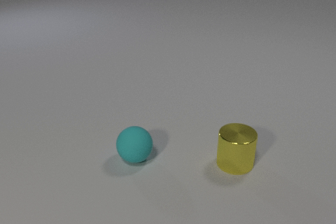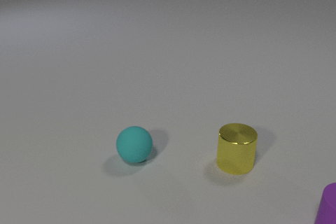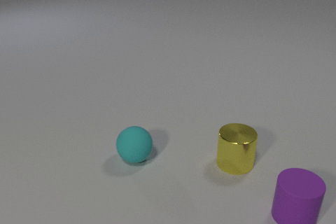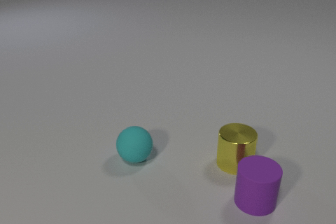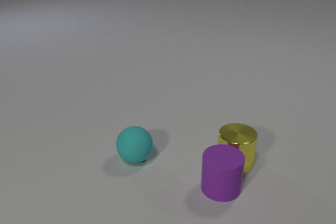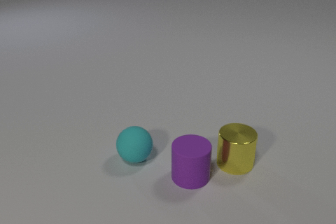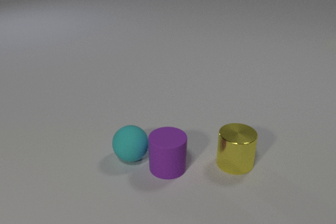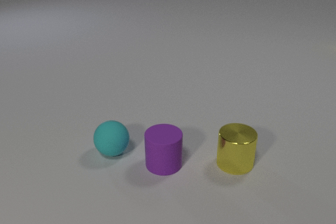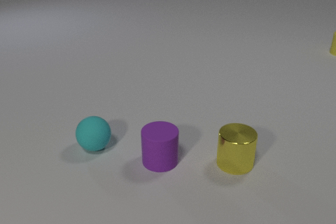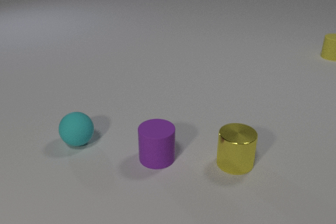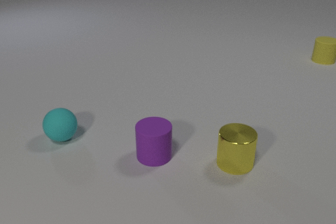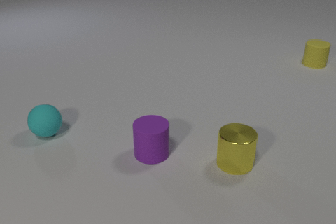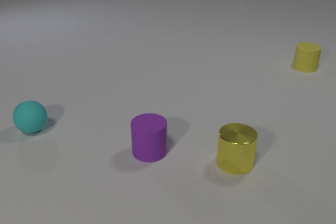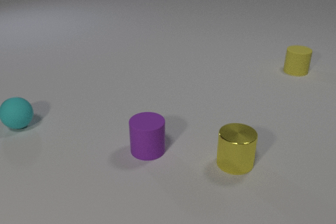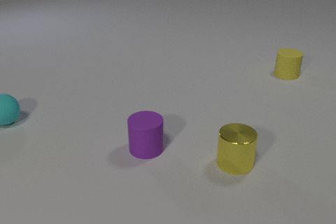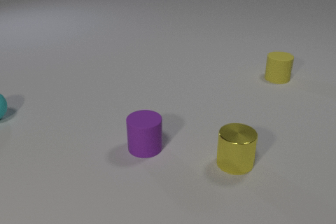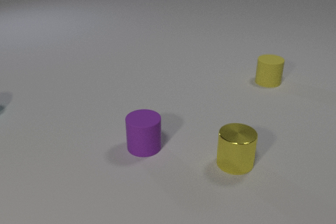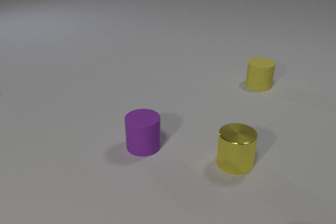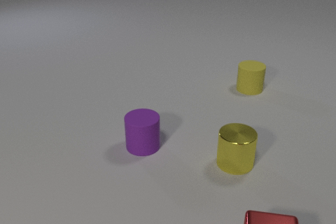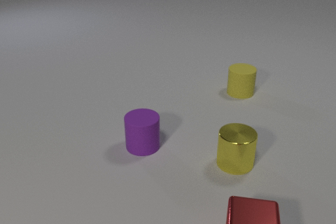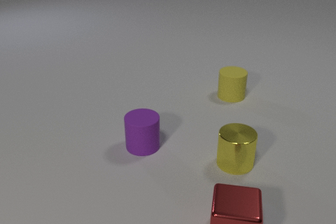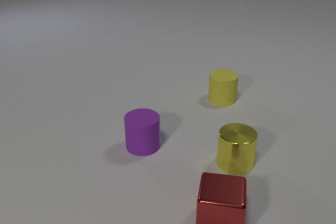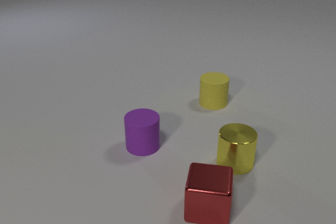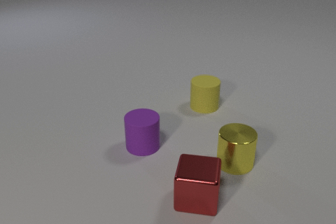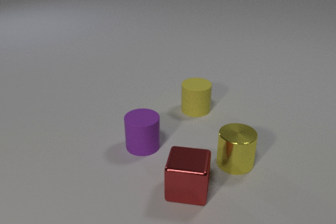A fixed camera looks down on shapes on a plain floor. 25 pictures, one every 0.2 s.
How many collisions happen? 1.
How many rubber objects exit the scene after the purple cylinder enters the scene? 1.
How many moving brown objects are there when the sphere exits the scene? 0.
0.0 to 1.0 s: The purple rubber cylinder comes in at the right edge, slides to the left.
1.0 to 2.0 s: The purple rubber cylinder slides to the left and away from the camera. The cyan rubber sphere rolls to the left and away from the camera. The yellow rubber cylinder comes in at the right edge, slides toward the camera and to the left. The purple rubber cylinder and the cyan rubber sphere collide.
2.0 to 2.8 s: The purple rubber cylinder slides away from the camera and to the left. The cyan rubber sphere rolls to the left and away from the camera. The yellow rubber cylinder slides toward the camera and to the left.
2.8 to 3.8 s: The cyan rubber sphere rolls away from the camera and to the left, leaves at the left edge. The red metal cube comes in at the bottom edge, slides to the left and away from the camera. The yellow rubber cylinder slides toward the camera and to the left.
3.8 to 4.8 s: The red metal cube slides away from the camera and to the left. The yellow rubber cylinder slides to the left and toward the camera.
